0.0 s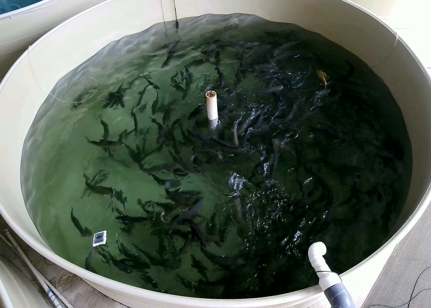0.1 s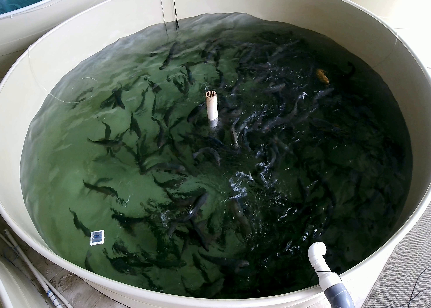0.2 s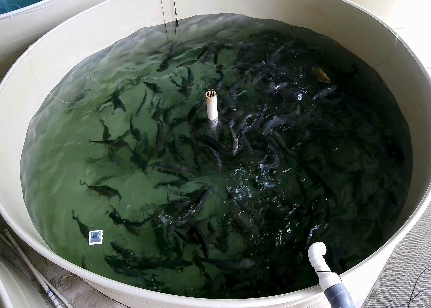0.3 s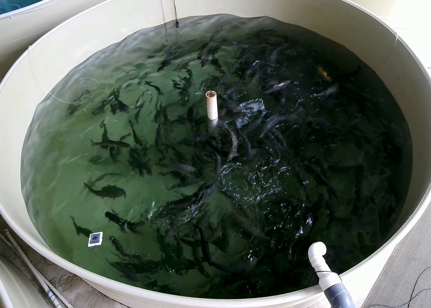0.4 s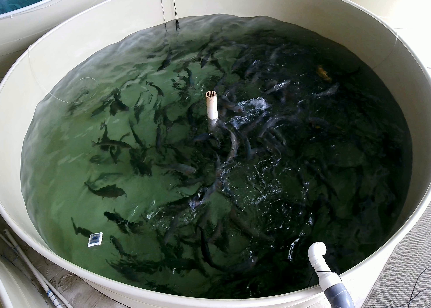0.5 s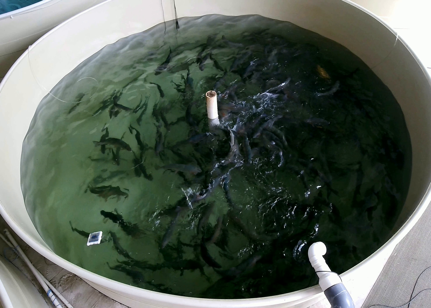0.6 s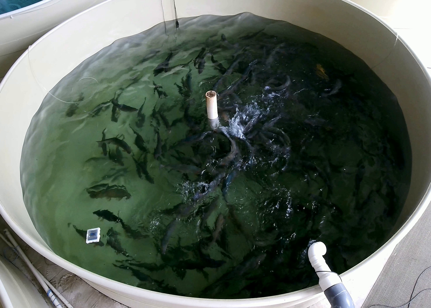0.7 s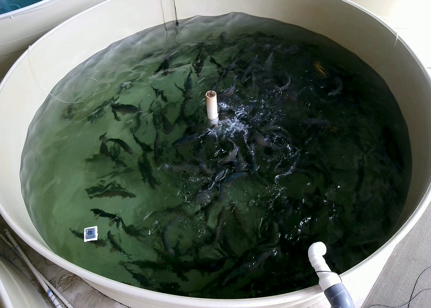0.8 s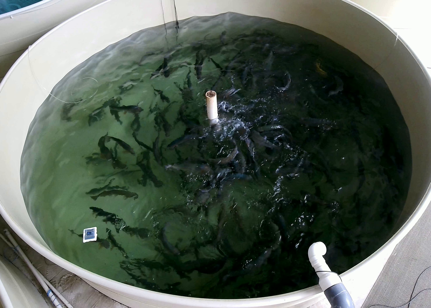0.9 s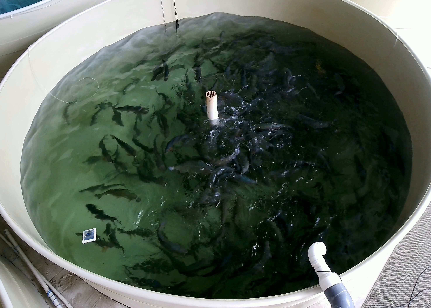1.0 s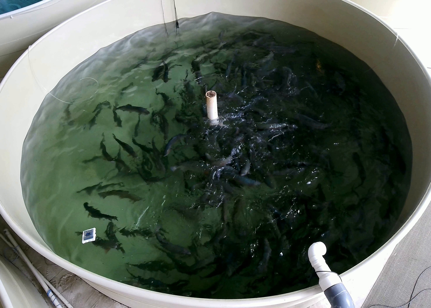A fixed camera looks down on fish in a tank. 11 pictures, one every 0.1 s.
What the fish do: Weak feeding.
